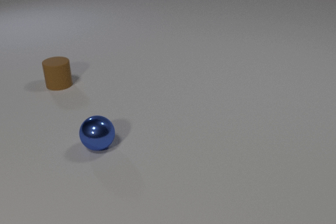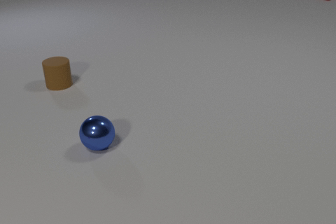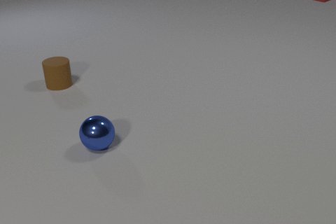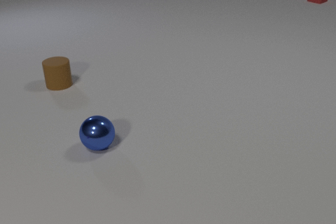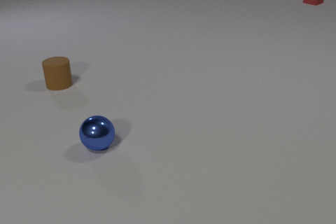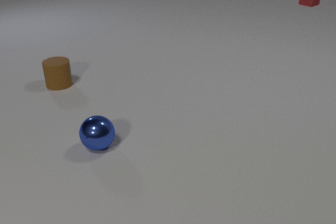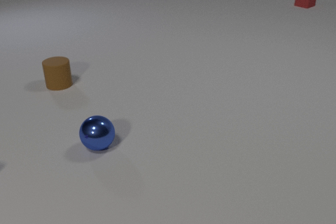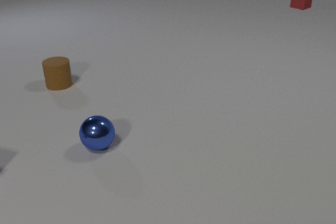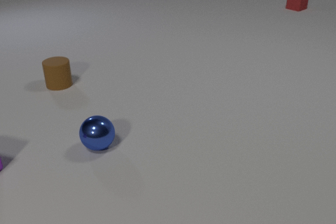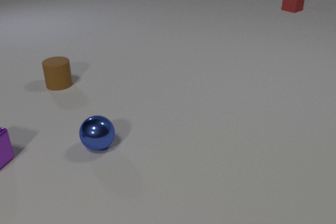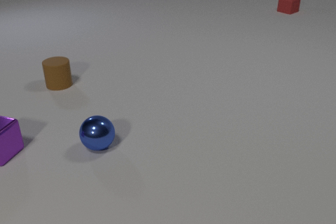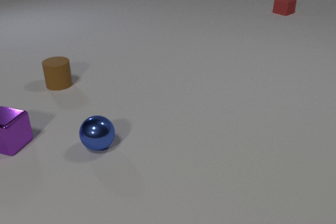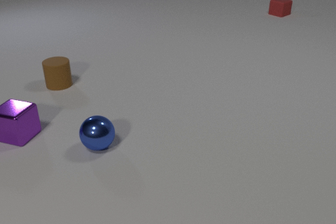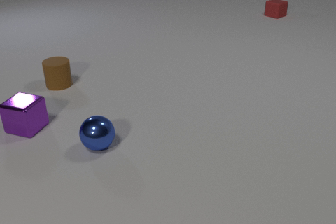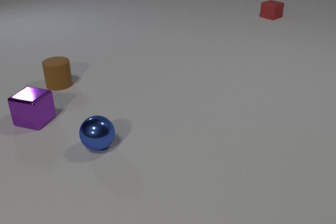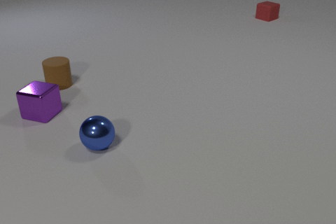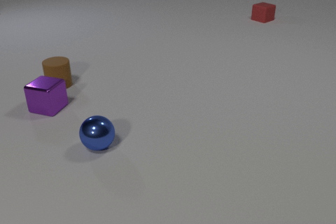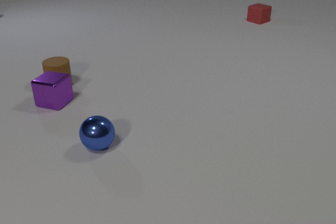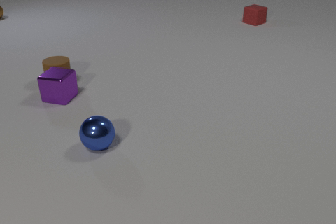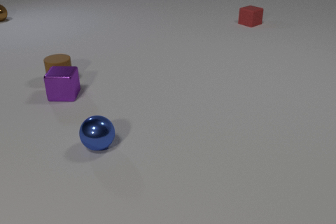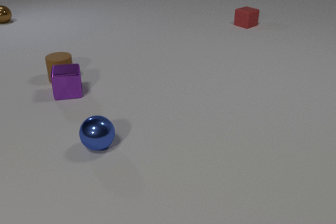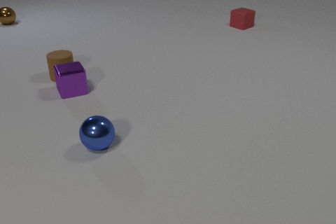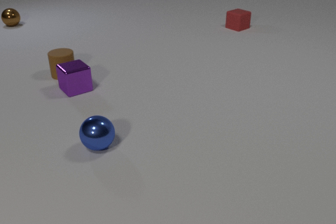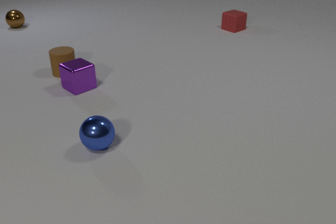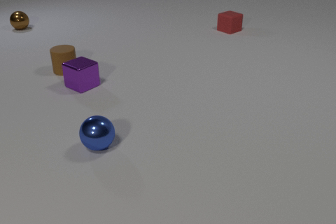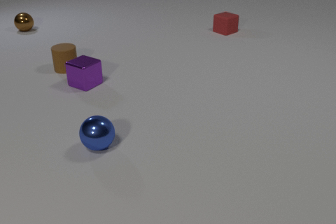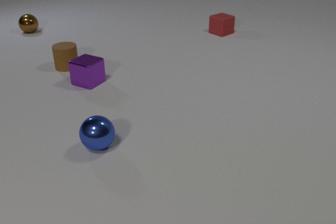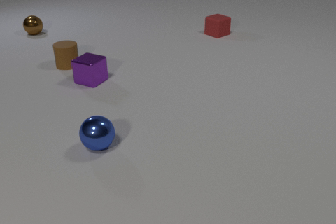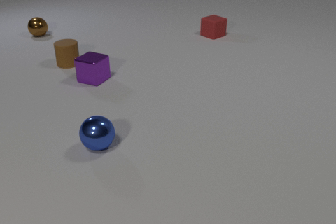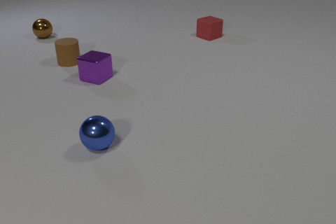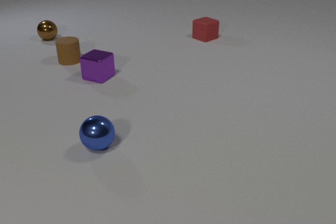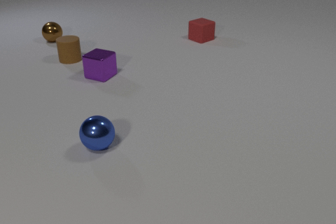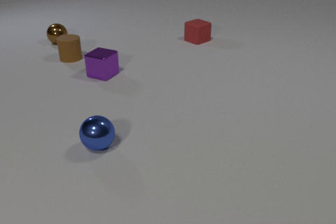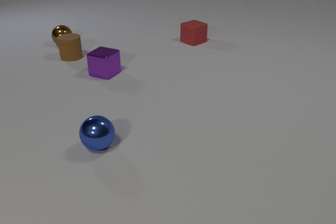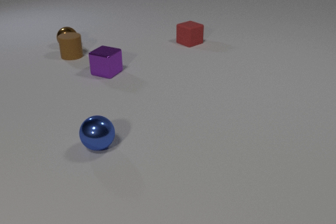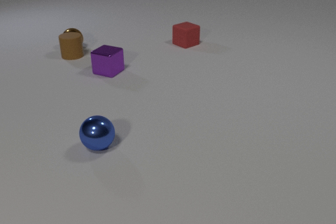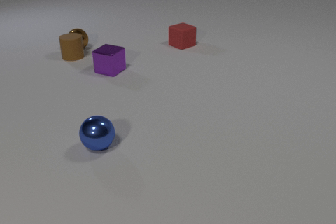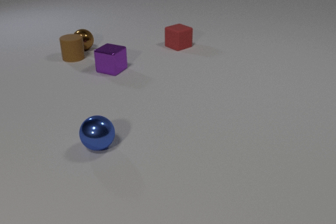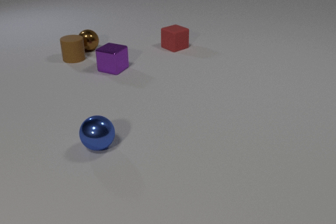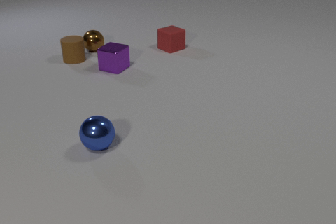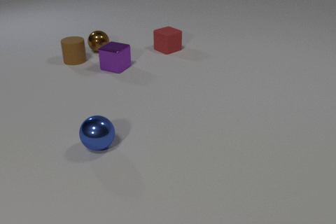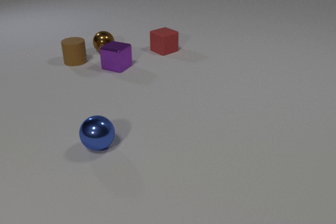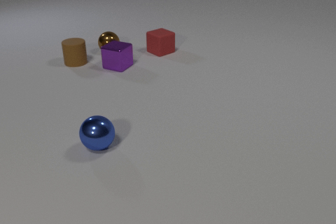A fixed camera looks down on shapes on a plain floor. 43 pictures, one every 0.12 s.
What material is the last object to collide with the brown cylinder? metal.
What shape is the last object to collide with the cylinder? sphere.
How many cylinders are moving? 1.
0.00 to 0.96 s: The red rubber cube slides toward the camera and to the left.
0.96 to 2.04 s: The purple metal cube slides away from the camera and to the right. The red rubber cube slides toward the camera and to the left.
2.04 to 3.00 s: The purple metal cube slides away from the camera and to the right, spins so that its near face slides to the right, counterclockwise seen from above. The brown rubber cylinder slides away from the camera. The brown metal sphere comes in at the left edge, rolls toward the camera and to the right. The red rubber cube slides toward the camera and to the left. The purple metal cube and the brown rubber cylinder collide.
3.00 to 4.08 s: The purple metal cube slides away from the camera and to the right. The brown rubber cylinder slides away from the camera. The brown metal sphere rolls toward the camera and to the right. The red rubber cube slides toward the camera and to the left.
4.08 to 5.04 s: The purple metal cube slides away from the camera and to the right. The brown rubber cylinder slides toward the camera. The brown metal sphere rolls to the right and toward the camera. The red rubber cube slides to the left and toward the camera. The brown rubber cylinder and the brown metal sphere collide.
